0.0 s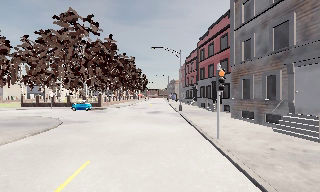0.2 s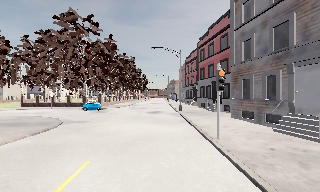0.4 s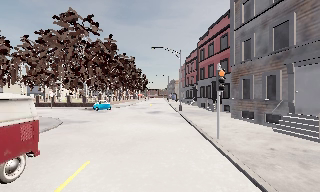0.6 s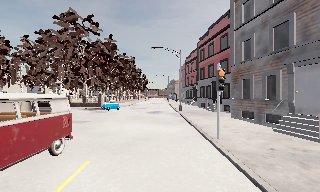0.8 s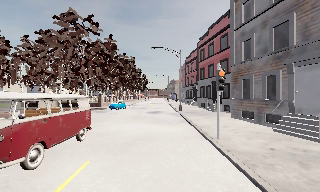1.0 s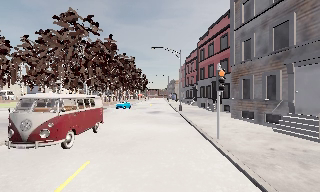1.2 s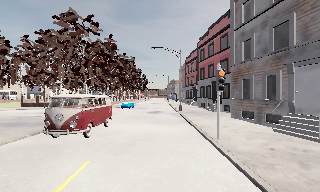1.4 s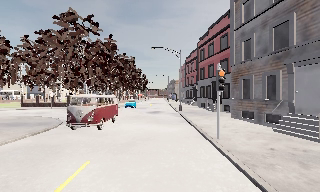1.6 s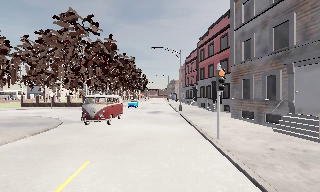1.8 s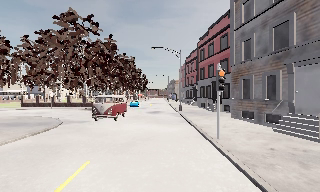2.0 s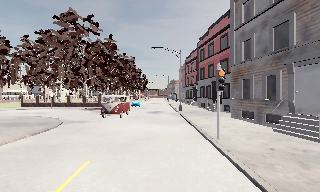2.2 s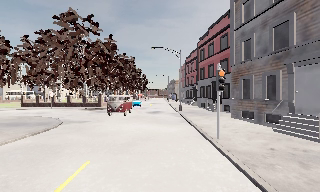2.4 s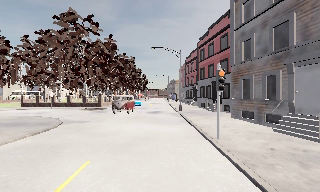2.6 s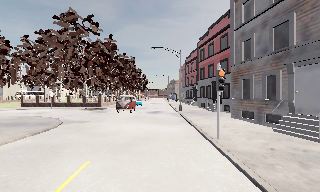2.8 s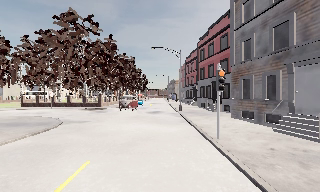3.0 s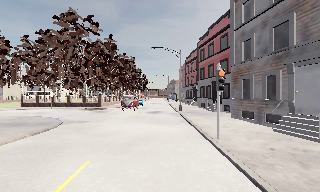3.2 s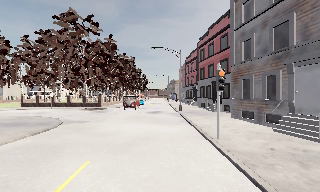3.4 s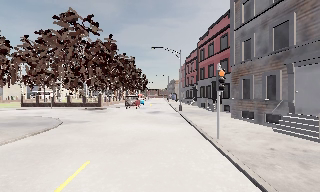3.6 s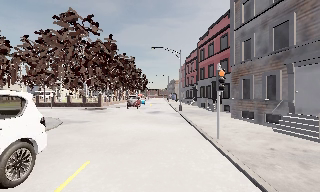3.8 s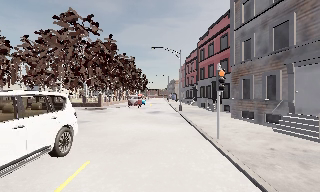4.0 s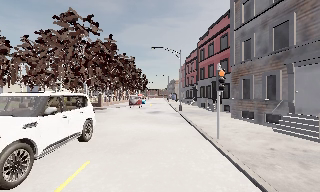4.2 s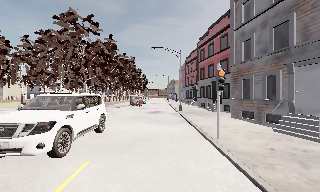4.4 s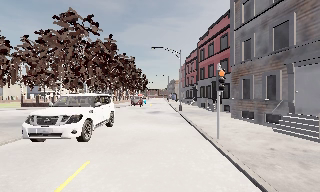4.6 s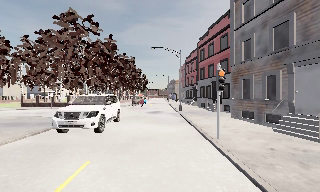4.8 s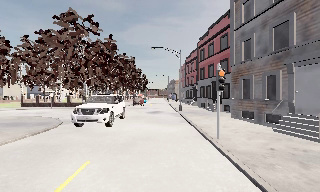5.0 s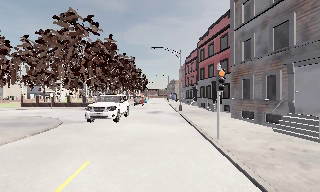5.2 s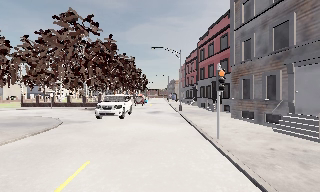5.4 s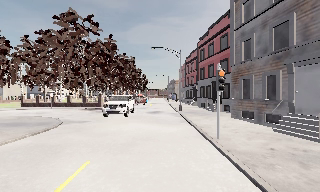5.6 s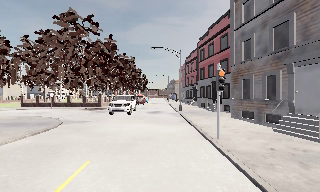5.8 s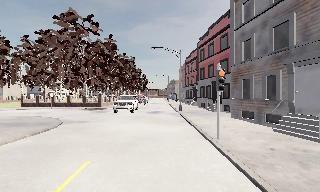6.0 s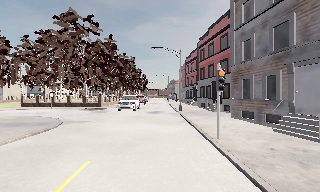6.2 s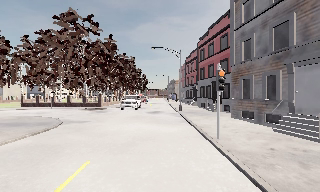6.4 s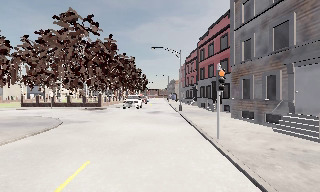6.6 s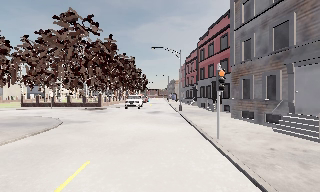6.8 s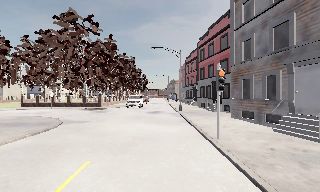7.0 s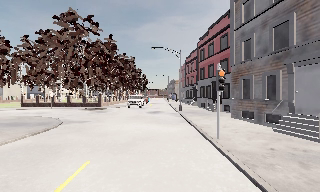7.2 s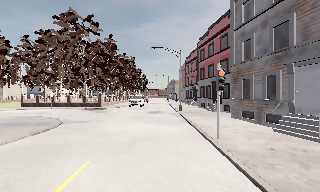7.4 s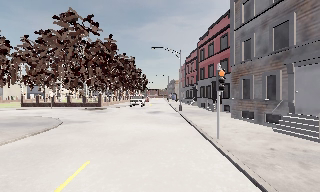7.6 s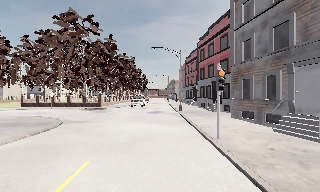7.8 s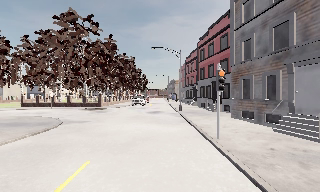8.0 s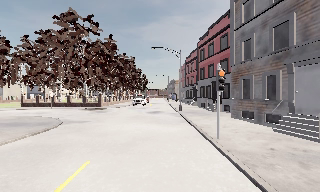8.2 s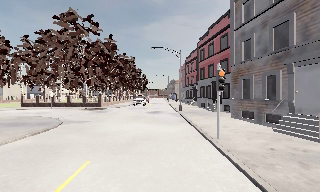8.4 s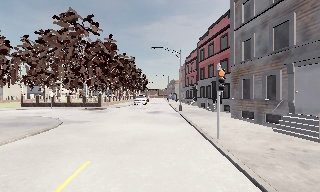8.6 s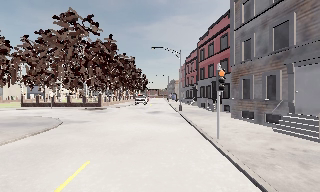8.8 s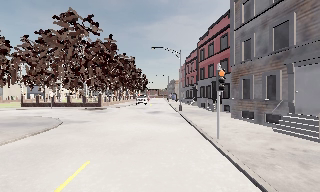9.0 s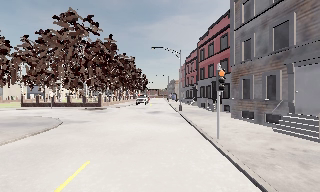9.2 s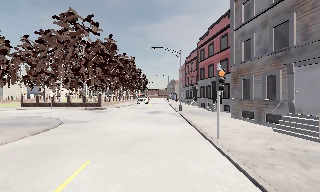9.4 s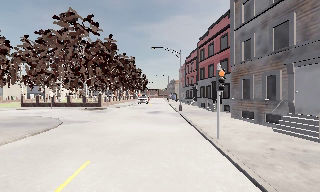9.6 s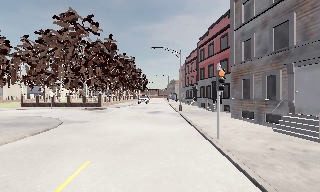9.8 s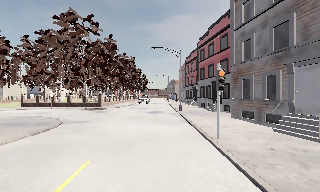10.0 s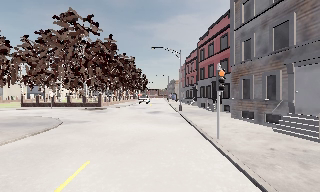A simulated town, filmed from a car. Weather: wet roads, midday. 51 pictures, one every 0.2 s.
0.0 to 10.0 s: The camera keeps its place and its aim.
The film runs backward here.
